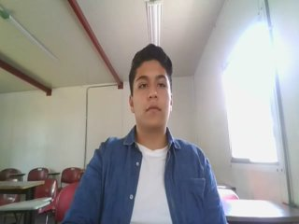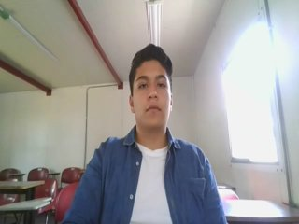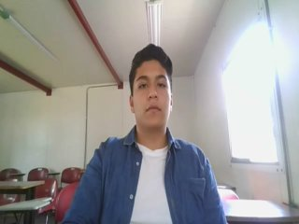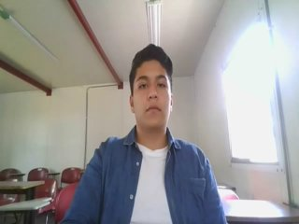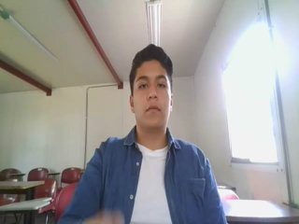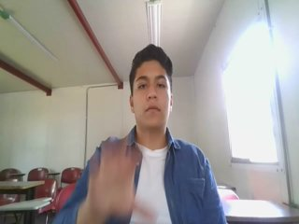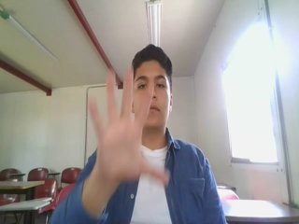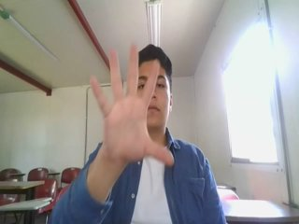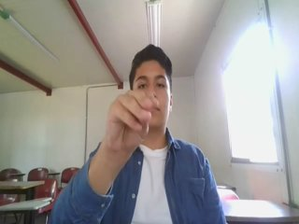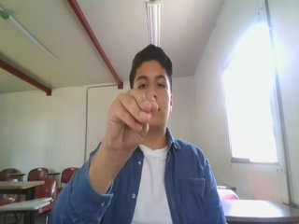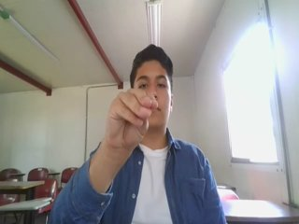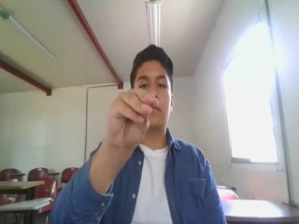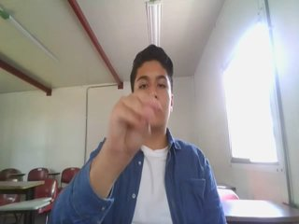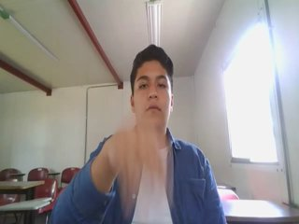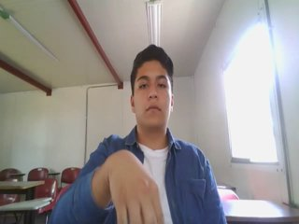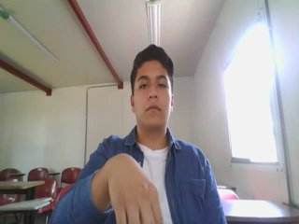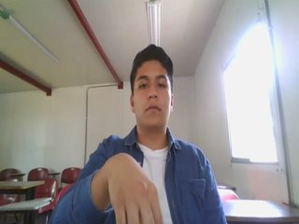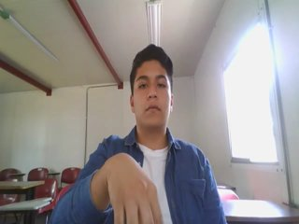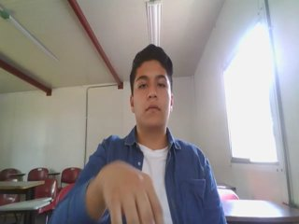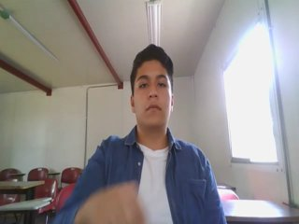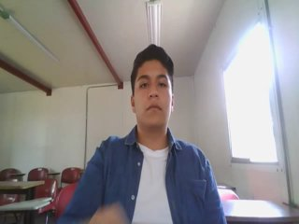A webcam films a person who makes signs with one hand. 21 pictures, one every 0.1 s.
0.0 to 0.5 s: Non-gesture.
0.6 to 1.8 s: On the screen the hand sweeps downward. The name of the sign: Throw down.
